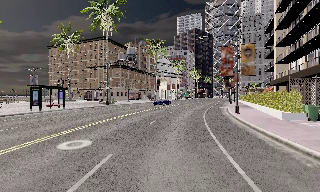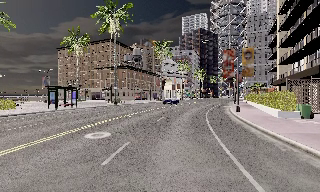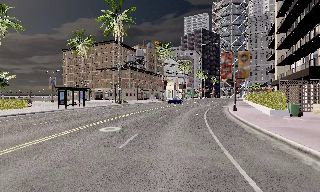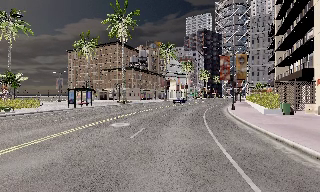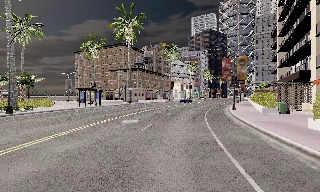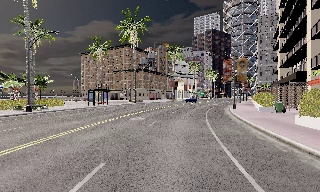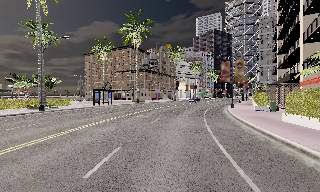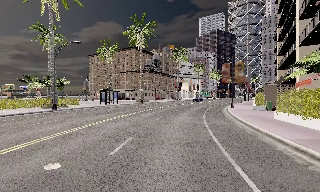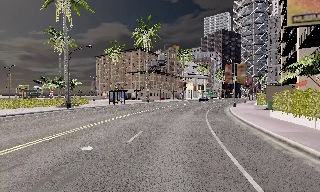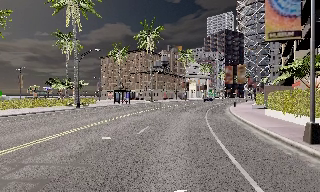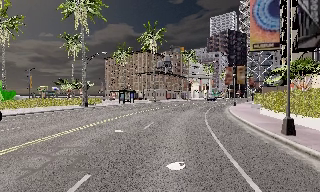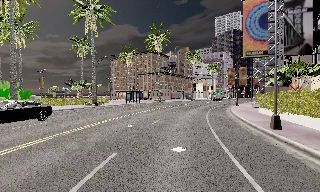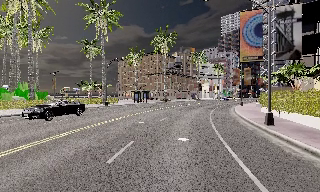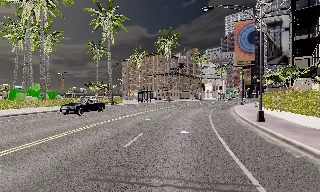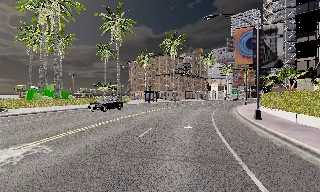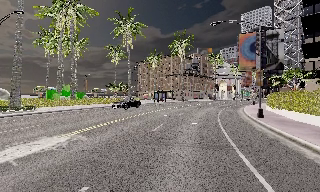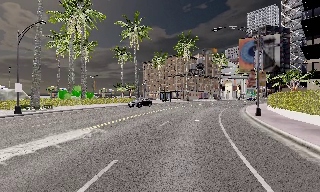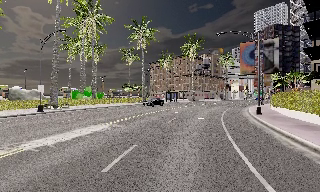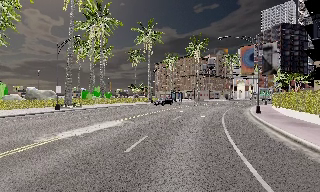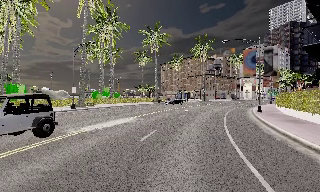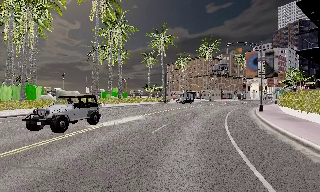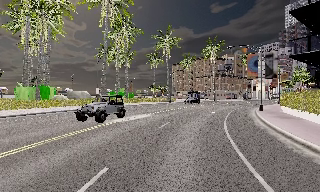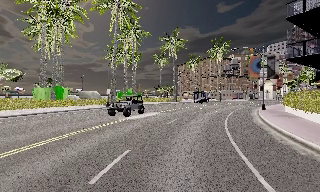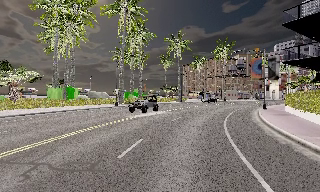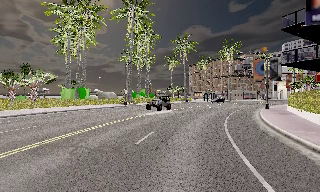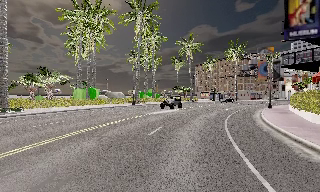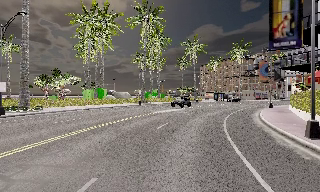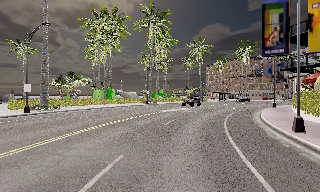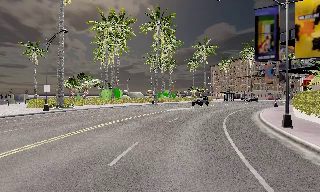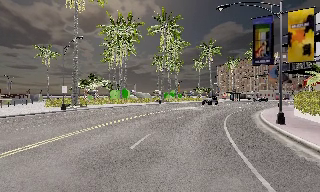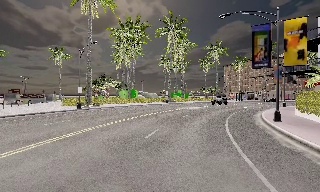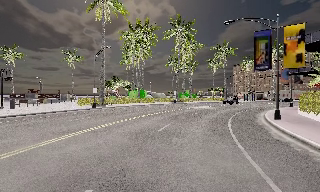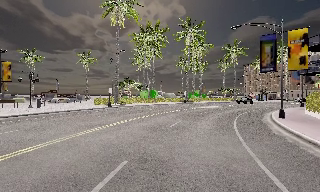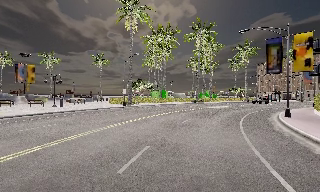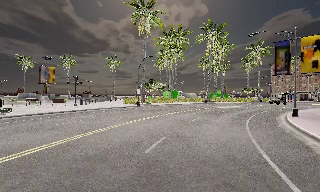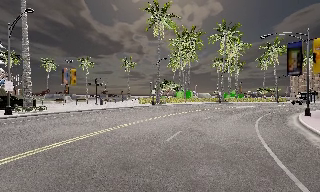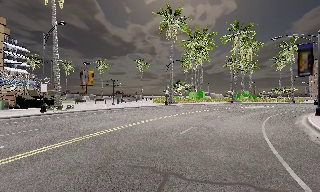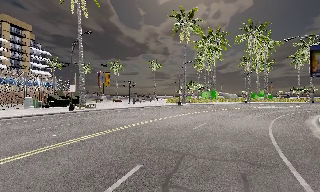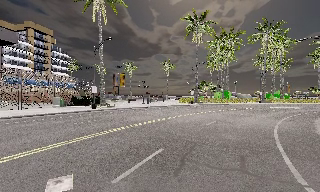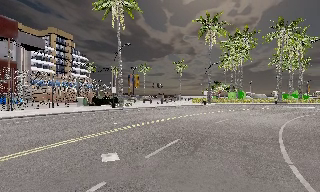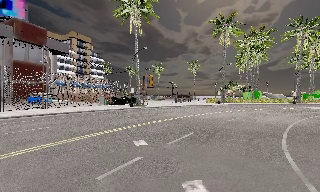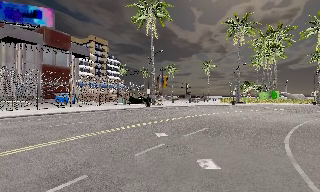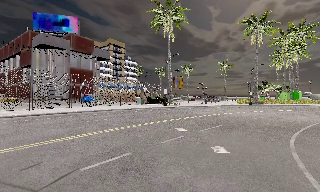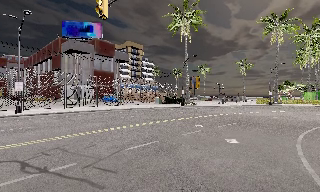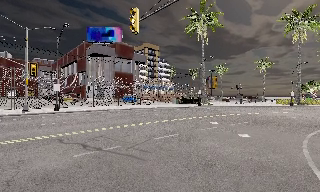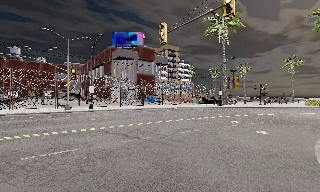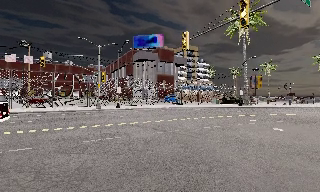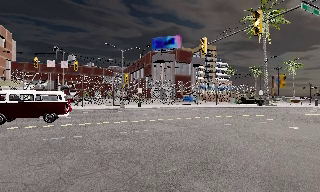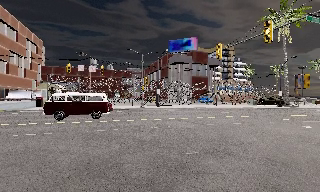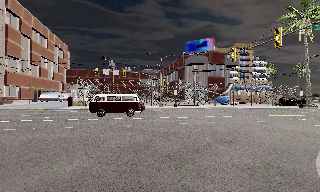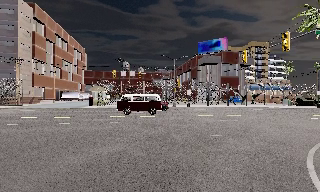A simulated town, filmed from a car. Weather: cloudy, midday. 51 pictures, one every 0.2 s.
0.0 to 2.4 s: The camera swings to its left by about 15 degrees, and the scene slides to the right. It travels backward, about 16 m, so what stands in front gets smaller.
2.4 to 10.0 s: The camera swings to its left by about 135 degrees, and the scene slides to the right. It travels backward, about 50 m.
The film runs backward here.
